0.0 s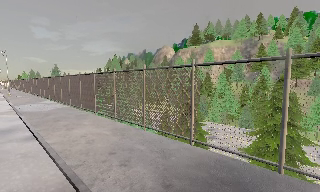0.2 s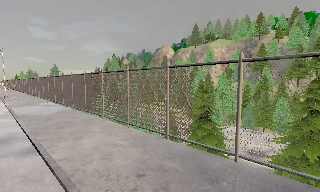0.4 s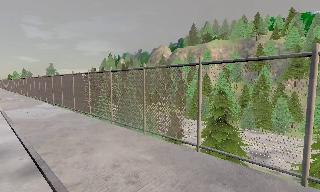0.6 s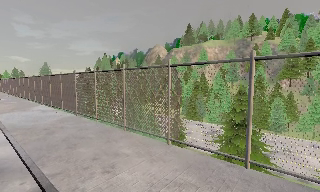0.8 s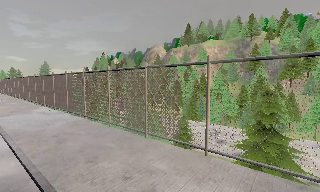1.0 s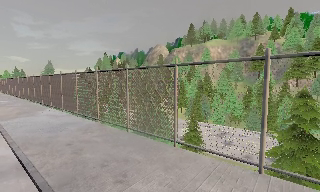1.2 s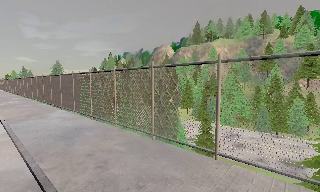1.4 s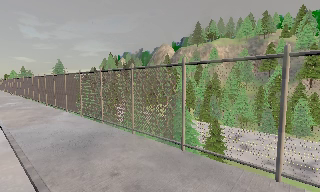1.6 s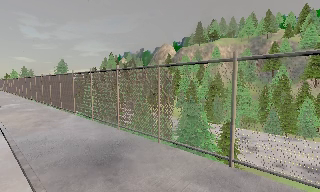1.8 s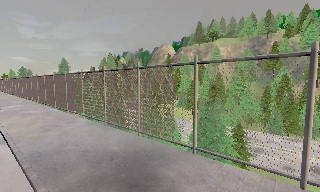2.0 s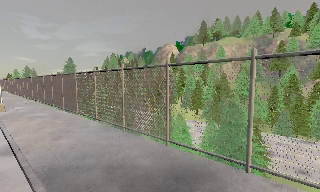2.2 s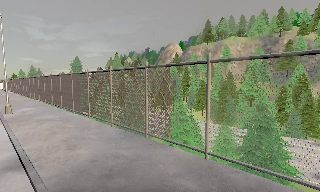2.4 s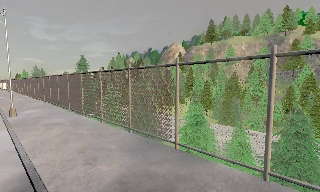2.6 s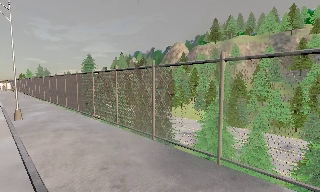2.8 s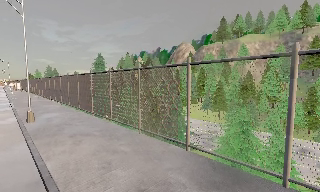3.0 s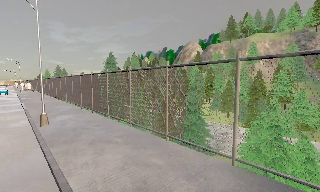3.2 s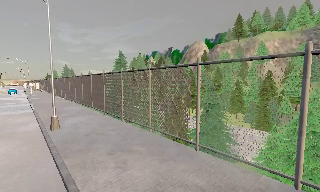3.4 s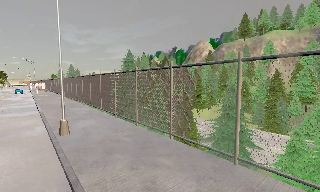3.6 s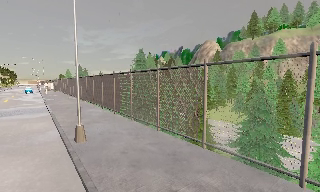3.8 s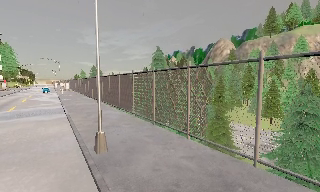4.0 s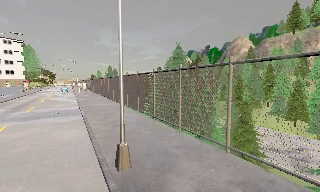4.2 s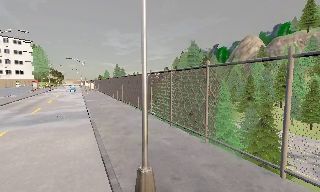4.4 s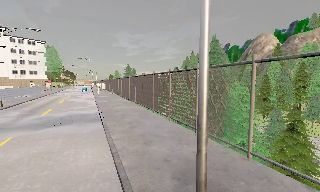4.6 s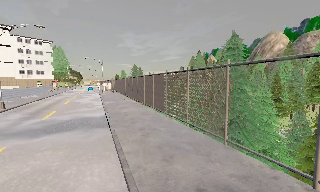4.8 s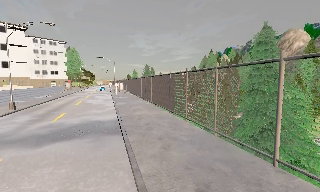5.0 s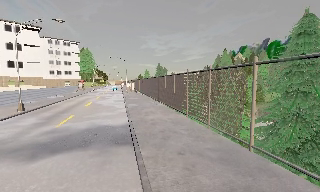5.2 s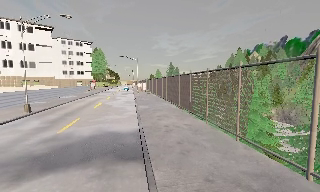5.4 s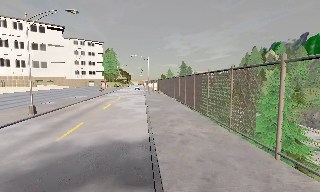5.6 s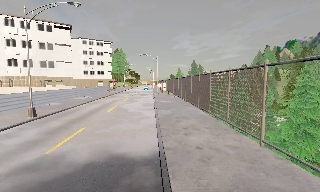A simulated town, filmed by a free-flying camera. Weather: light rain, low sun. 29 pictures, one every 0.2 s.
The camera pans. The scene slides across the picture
to the right.
The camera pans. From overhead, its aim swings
counterclockwise.
0.0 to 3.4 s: The camera travels to its left and forward, about 25 m, so close, fixed things drift to the right.
3.4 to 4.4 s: The scene slides to the right, as the camera pans about 15 degrees to its left. It travels forward and to its left, about 7 m, so what stands in front looms larger.
4.4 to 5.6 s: The camera swings to its left by about 20 degrees, and the scene slides to the right. It travels forward, about 9 m, so what stands in front looms larger.
The film runs forward here.
